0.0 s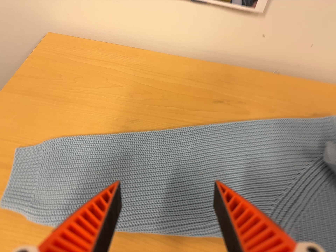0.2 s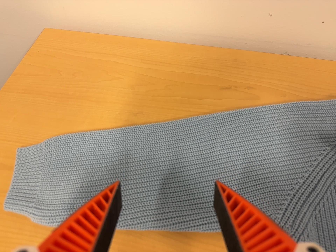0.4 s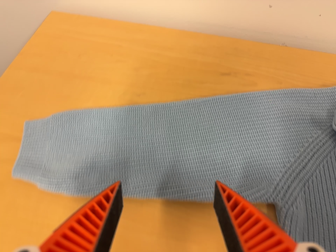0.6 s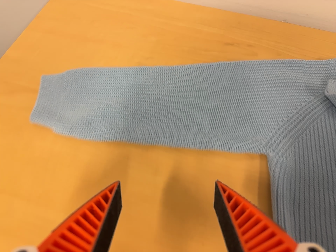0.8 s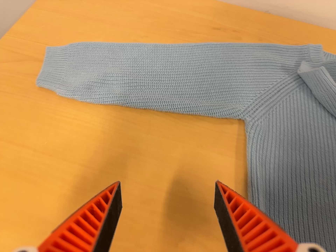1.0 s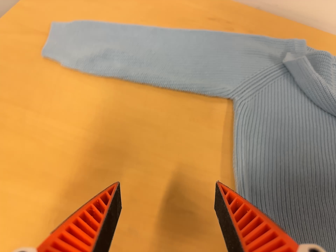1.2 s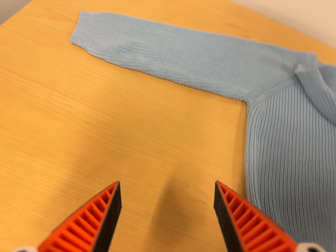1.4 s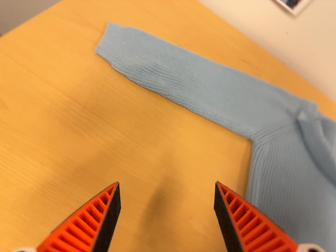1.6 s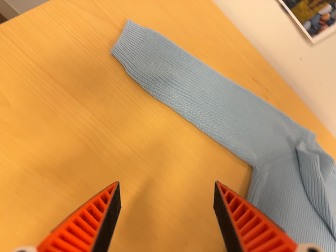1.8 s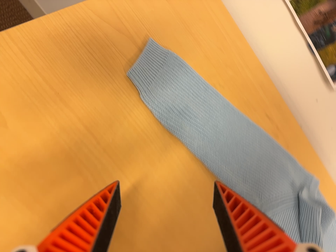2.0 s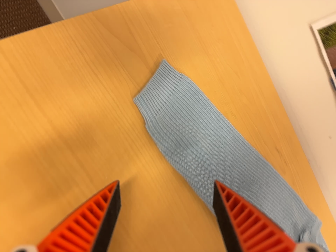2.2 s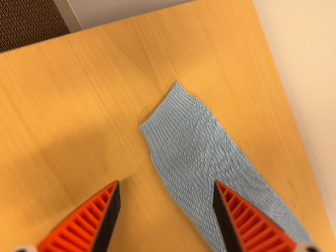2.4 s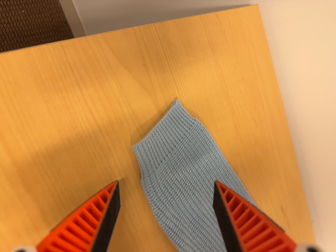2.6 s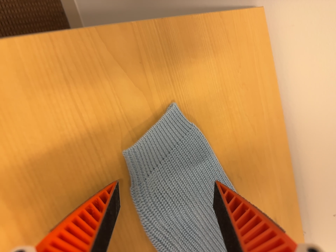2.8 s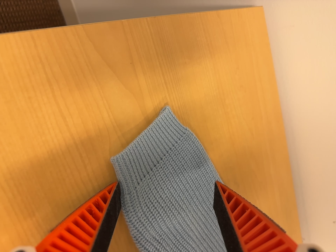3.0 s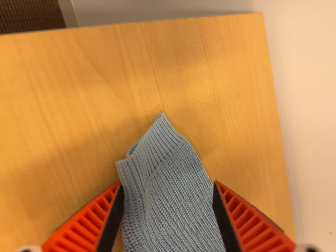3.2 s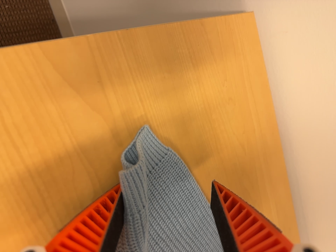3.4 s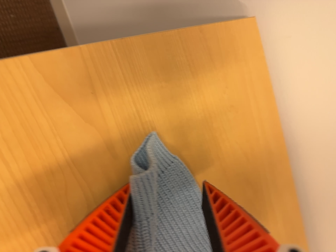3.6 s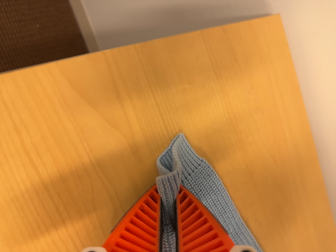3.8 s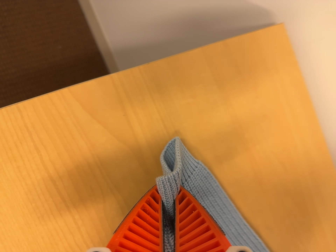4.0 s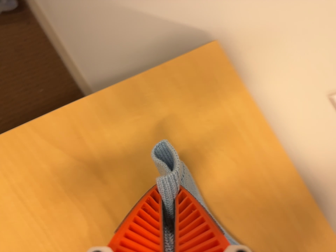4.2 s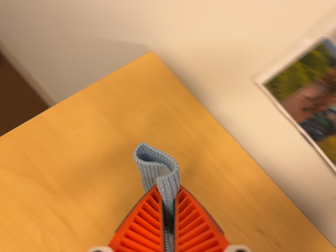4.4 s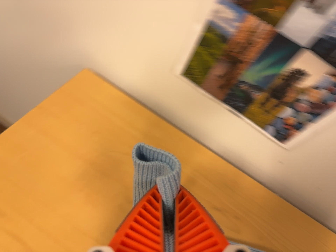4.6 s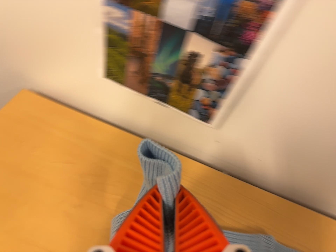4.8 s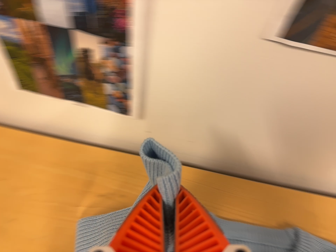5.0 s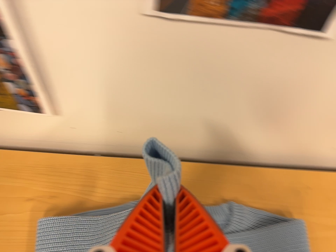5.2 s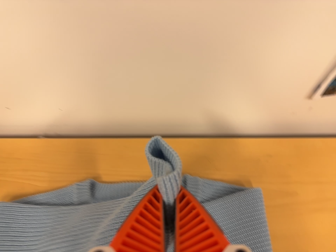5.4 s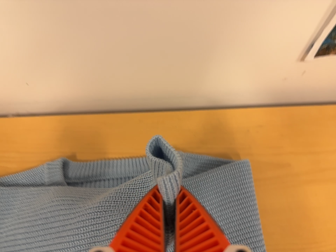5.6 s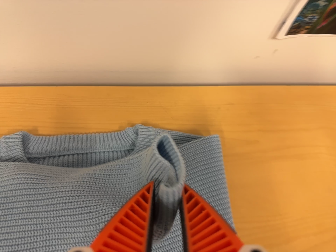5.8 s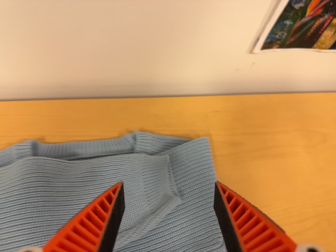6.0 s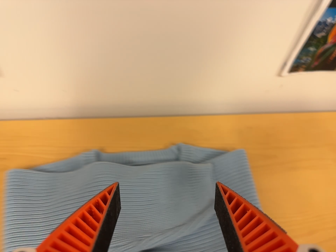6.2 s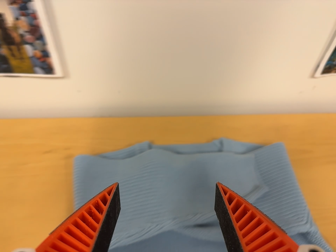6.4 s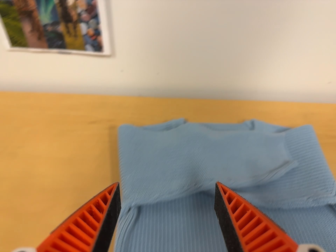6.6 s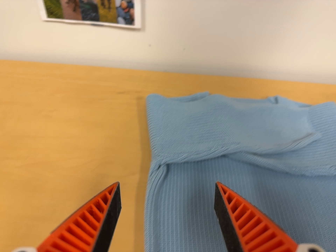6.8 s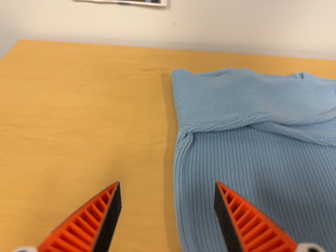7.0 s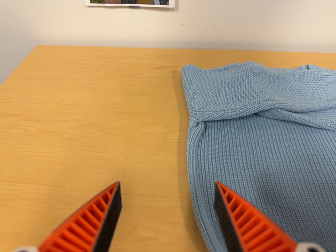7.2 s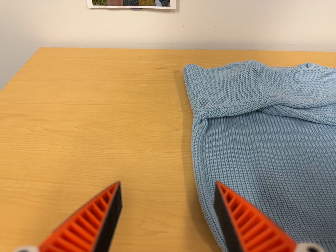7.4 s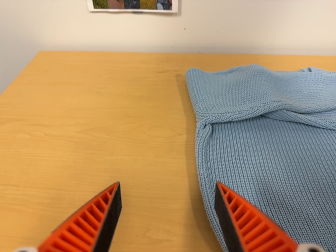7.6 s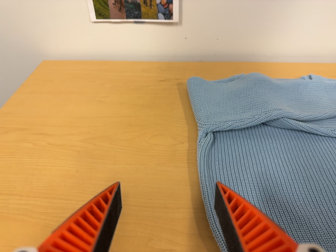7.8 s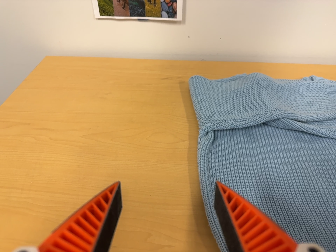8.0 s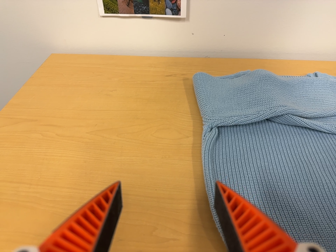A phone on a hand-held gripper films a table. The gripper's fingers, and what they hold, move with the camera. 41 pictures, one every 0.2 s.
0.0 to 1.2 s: The camera travels toward the bottom of its view and backward, about 22 cm, so close, fixed things drift upward. It rolls about its line of sight by about 10 degrees, and the scene rotates clockwise.
1.2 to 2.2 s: The camera pans to its right by about 10 degrees. It travels toward the top of its view, to its left and forward, about 28 cm, so close, fixed things drift downward. It rolls about its line of sight by about 40 degrees, and the scene rotates clockwise.
2.2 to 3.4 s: The camera travels forward and toward the top of its view, about 10 cm, so what stands in front looms larger.
3.4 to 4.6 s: The camera travels to its right, about 38 cm, so close, fixed things drift to the left. Its aim tips toward the top of its view by about 15 degrees. It rolls about its line of sight by about 50 degrees, and the scene rotates counterclockwise.
4.6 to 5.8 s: The camera swings to its right by about 20 degrees, and the scene slides to the left. It travels to its right, about 32 cm, so close, fixed things drift to the left. It rolls about its line of sight by about 25 degrees, and the scene rotates counterclockwise.
5.8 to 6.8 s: The scene slides to the right, as the camera pans about 20 degrees to its left. It travels toward the bottom of its view, to its left and backward, about 32 cm, so close, fixed things drift upward. Its aim tips toward the top of its view by about 10 degrees.
6.8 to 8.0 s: The camera shifts only a little, or ends up much as it began.
The film runs forward here.
